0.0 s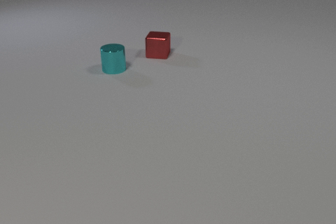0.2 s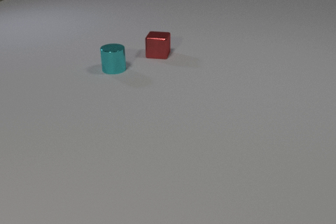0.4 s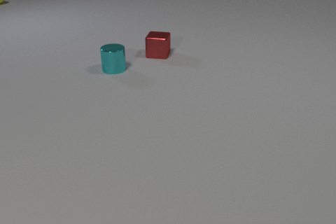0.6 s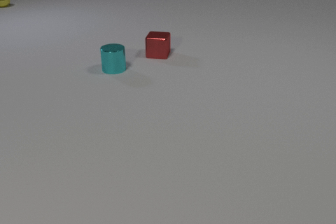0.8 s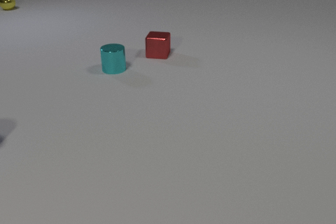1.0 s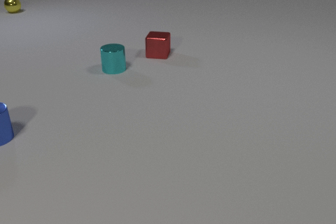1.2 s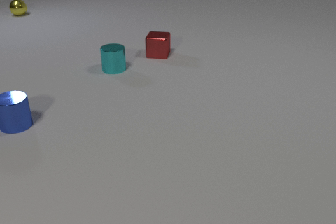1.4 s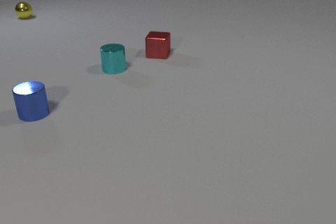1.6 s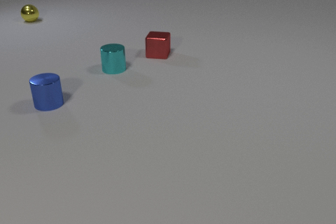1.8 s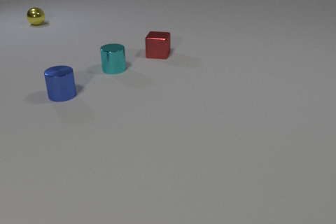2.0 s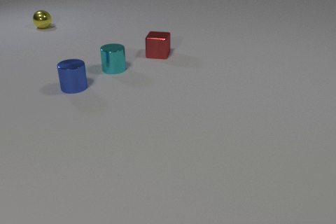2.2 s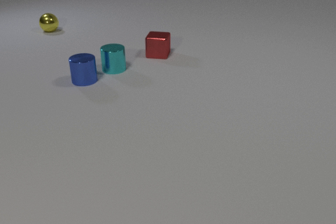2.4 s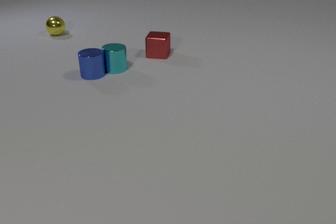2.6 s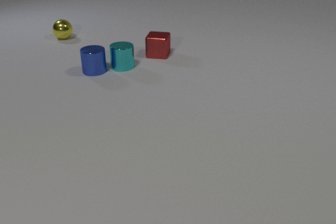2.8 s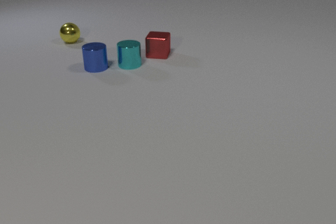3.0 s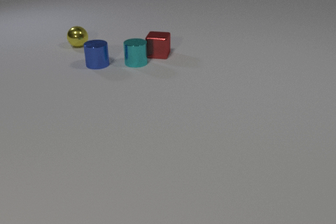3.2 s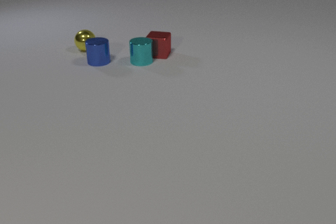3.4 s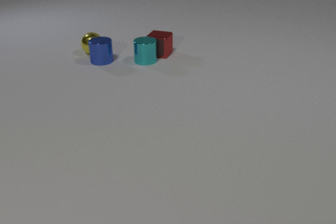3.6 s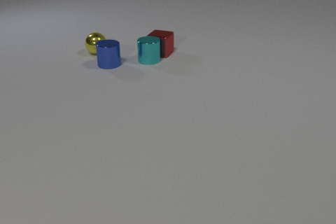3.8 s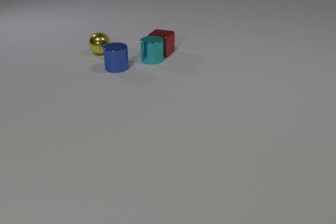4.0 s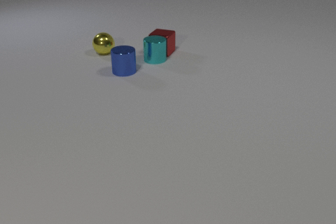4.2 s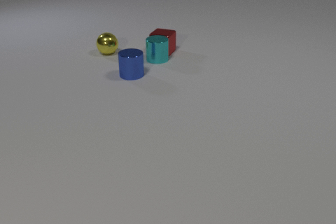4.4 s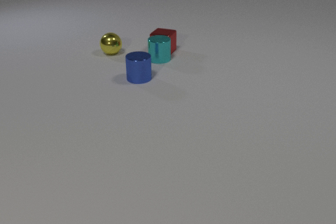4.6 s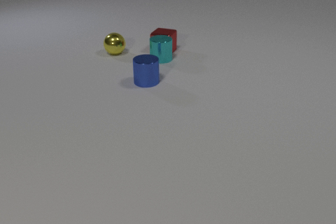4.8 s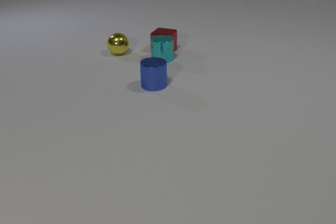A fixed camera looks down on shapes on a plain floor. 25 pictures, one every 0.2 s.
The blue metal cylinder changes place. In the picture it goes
to the right.
The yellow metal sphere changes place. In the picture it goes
toward the camera.
0.0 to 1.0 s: The blue metal cylinder comes in at the left edge, slides to the right and away from the camera. The yellow metal sphere comes in at the left edge, rolls toward the camera.
1.0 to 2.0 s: The blue metal cylinder slides away from the camera and to the right. The yellow metal sphere rolls toward the camera and to the right.
2.0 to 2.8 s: The blue metal cylinder slides away from the camera and to the right. The cyan metal cylinder slides to the right and away from the camera. The yellow metal sphere rolls toward the camera and to the right. The blue metal cylinder and the cyan metal cylinder collide.
2.8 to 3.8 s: The blue metal cylinder slides to the right. The cyan metal cylinder slides to the right and away from the camera. The red metal cube slides away from the camera. The yellow metal sphere rolls toward the camera and to the right. The cyan metal cylinder and the red metal cube collide. The blue metal cylinder and the yellow metal sphere collide.
3.8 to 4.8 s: The blue metal cylinder slides toward the camera and to the right. The cyan metal cylinder slides to the right. The red metal cube slides away from the camera. The yellow metal sphere rolls to the right.
How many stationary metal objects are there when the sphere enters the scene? 2.
How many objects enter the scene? 2.
What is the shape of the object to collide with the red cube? cylinder.
